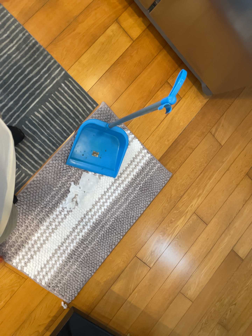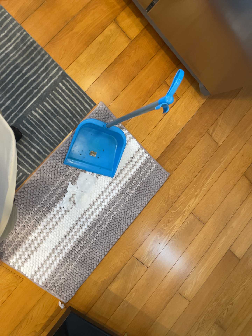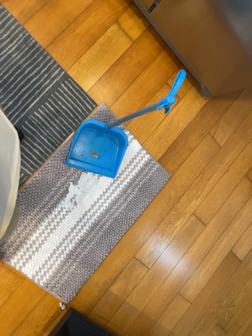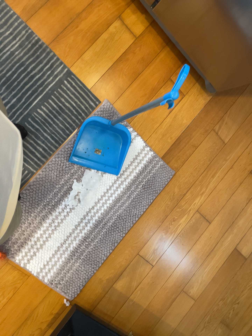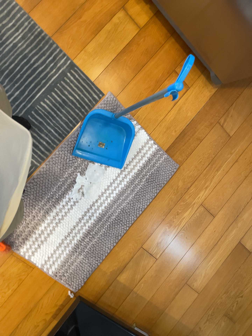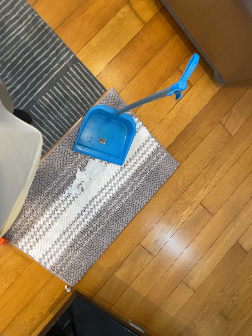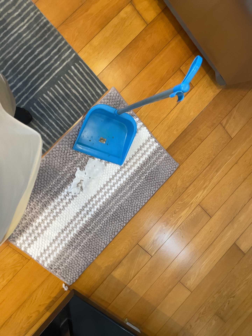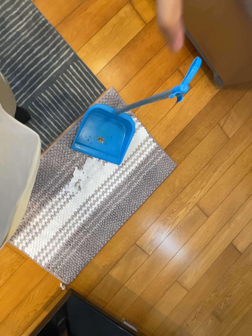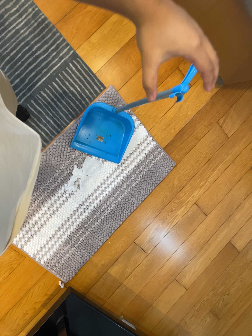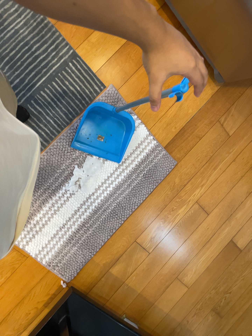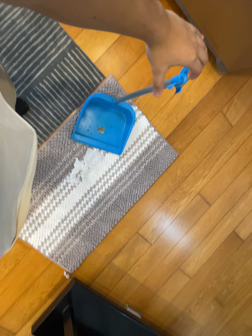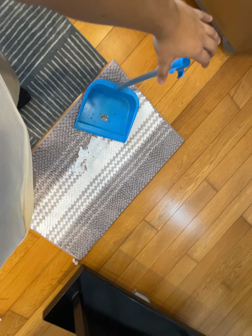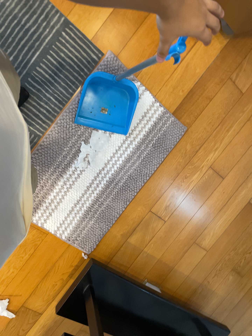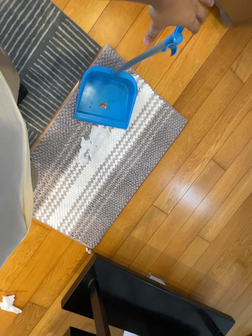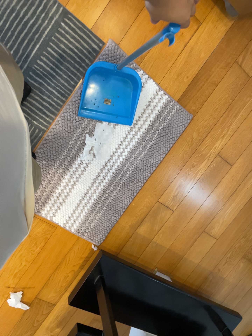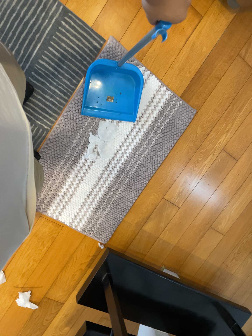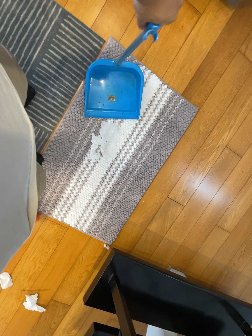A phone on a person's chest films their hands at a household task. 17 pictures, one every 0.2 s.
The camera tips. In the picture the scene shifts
upward.
0.0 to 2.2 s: The camera's aim tips toward the bottom of its view by about 10 degrees, and the scene shifts upward.
2.2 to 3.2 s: The camera rolls about its line of sight by about 10 degrees, and the scene rotates counterclockwise.
The film runs forward here.
